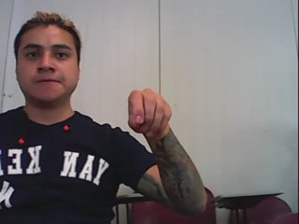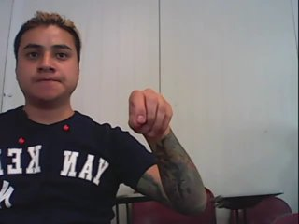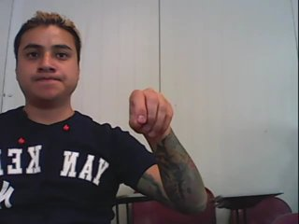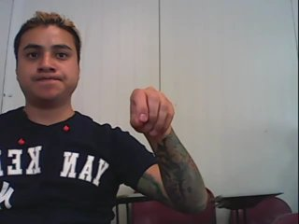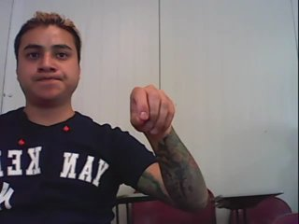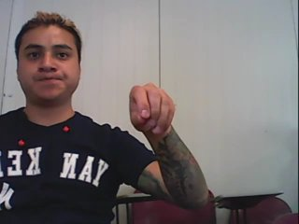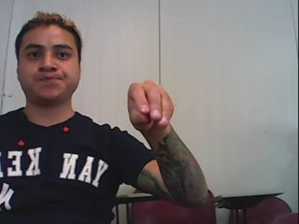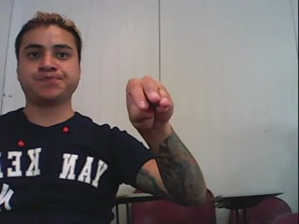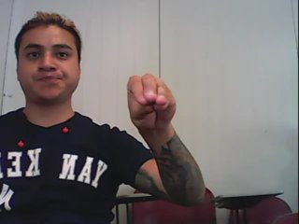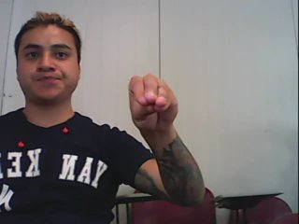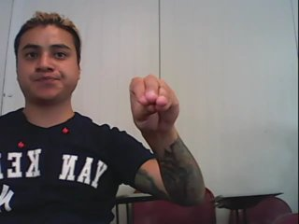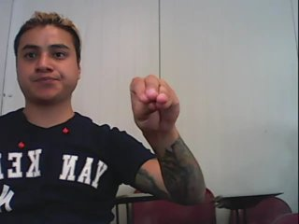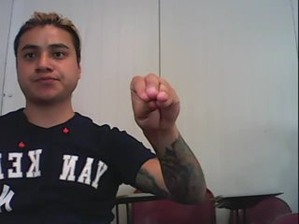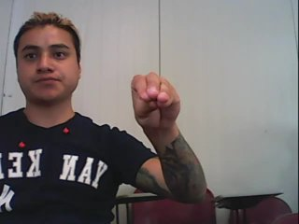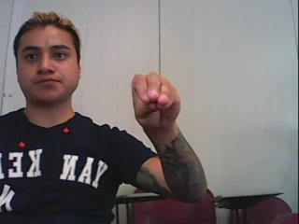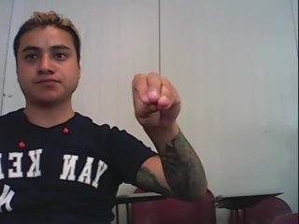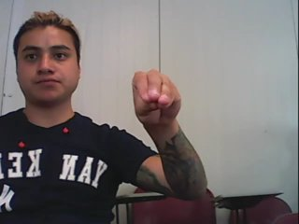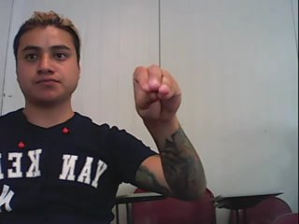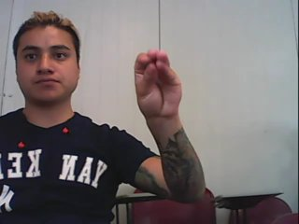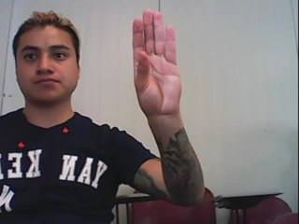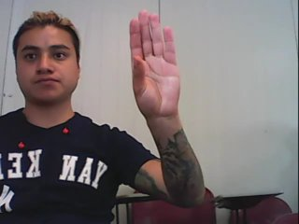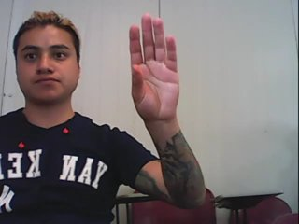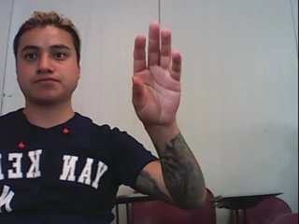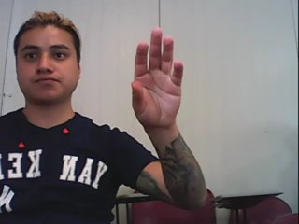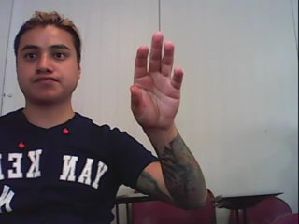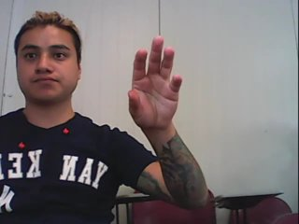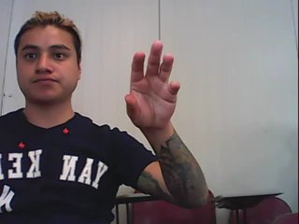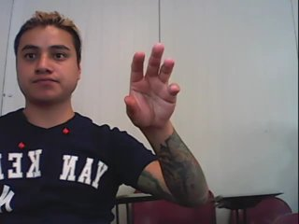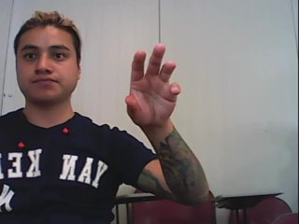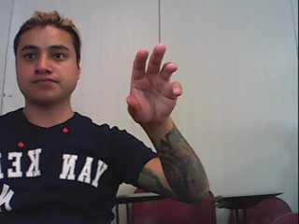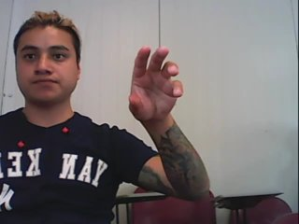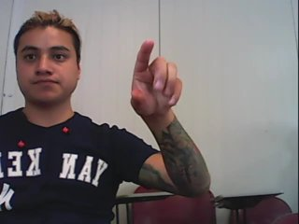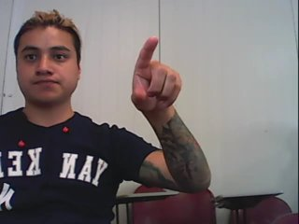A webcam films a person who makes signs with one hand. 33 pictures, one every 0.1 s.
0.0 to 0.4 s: Non-gesture.
0.5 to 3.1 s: On the screen the hand sweeps upward. The name of the sign: Throw up.
